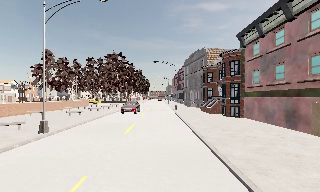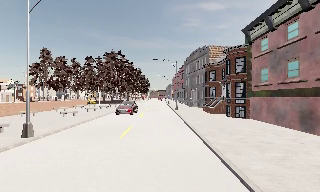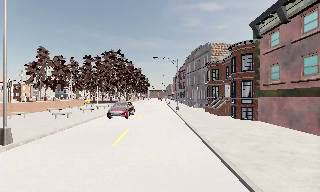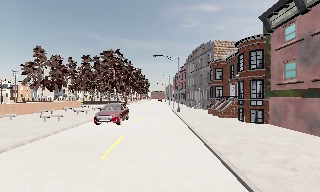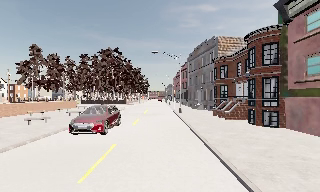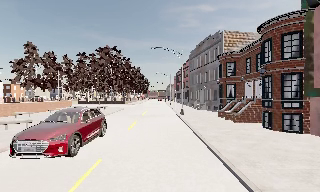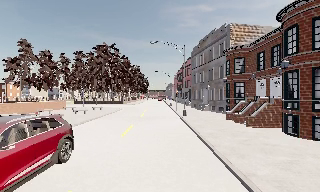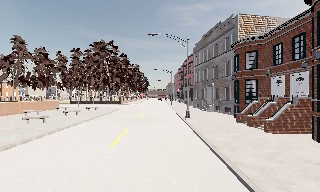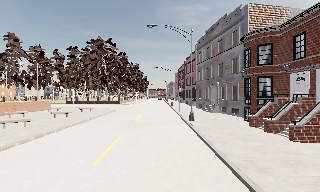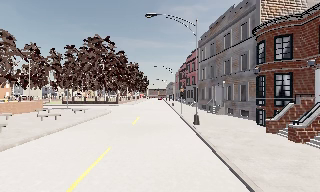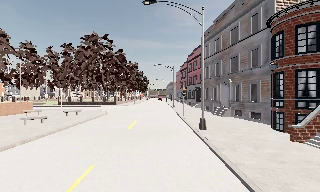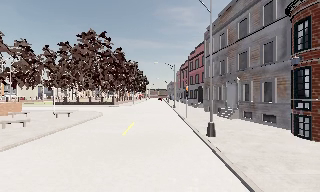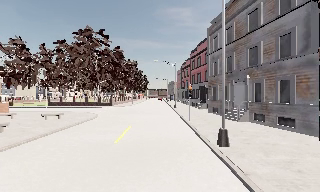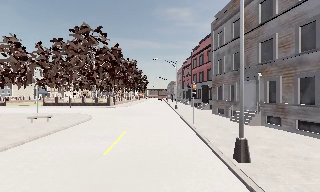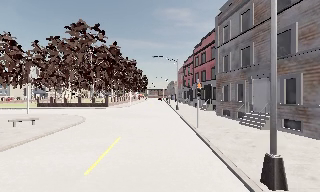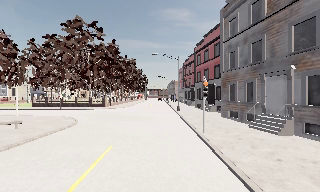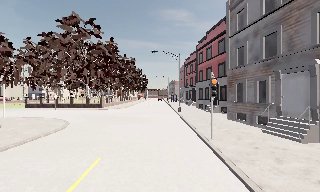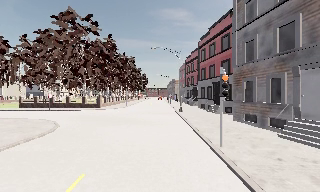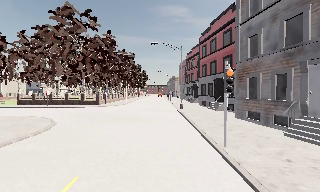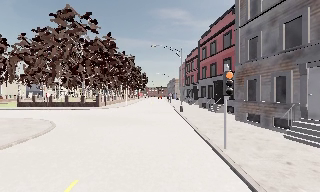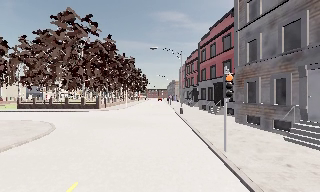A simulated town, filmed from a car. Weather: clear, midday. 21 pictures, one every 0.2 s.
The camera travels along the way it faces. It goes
forward.
0.0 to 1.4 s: The camera travels forward, about 11 m, so what stands in front looms larger. It gains speed.
1.4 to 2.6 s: The camera travels forward, about 10 m, so what stands in front looms larger.
2.6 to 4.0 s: The camera travels forward, about 6 m, so what stands in front looms larger. It loses speed.
The film runs forward here.
